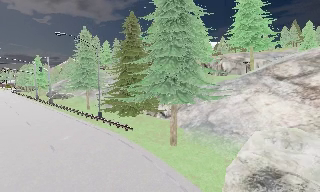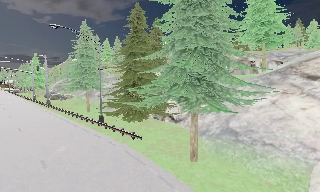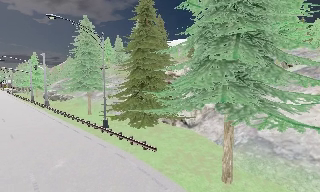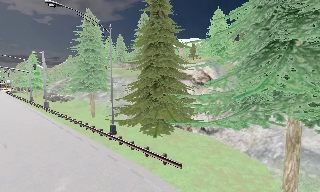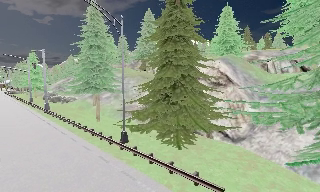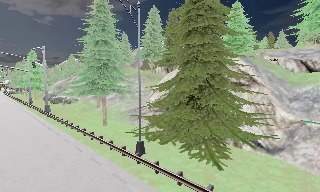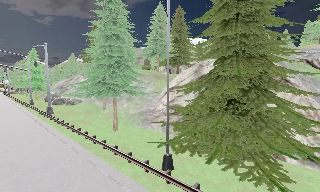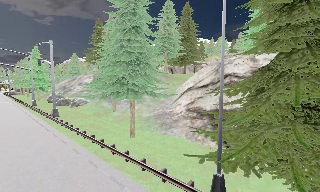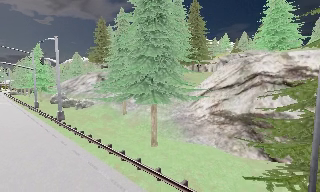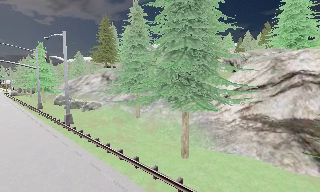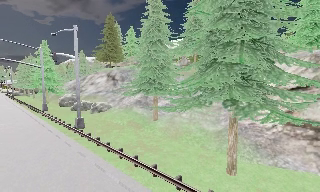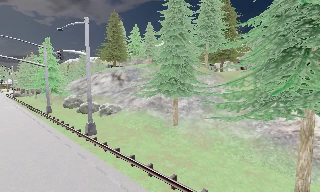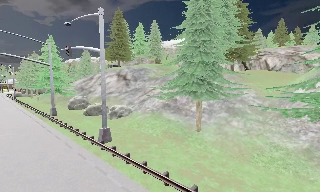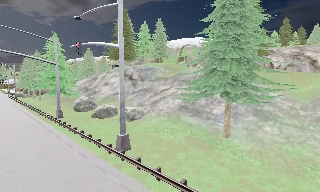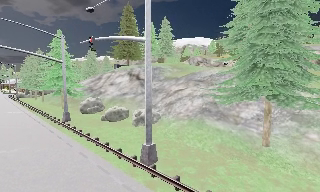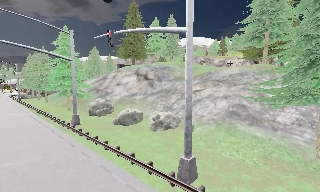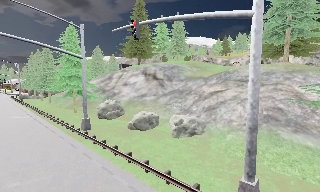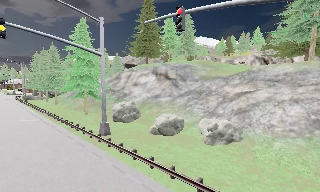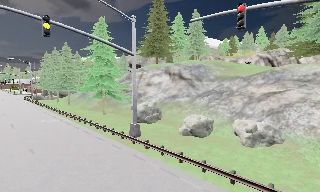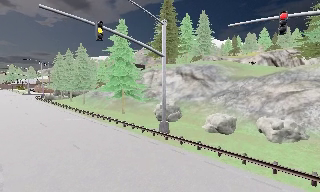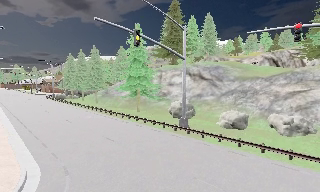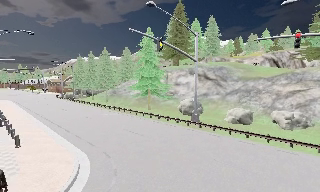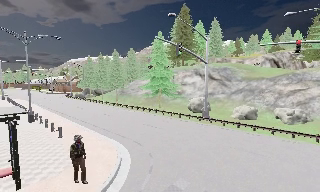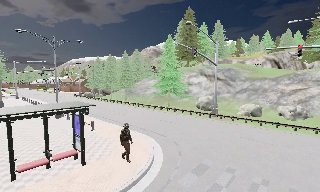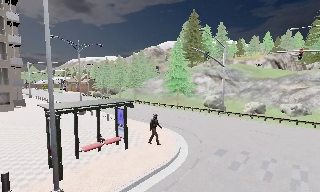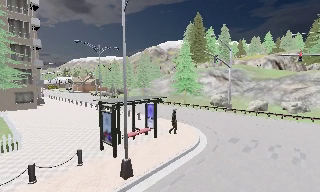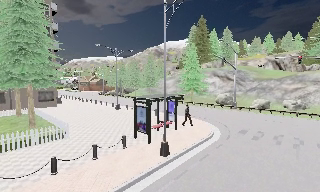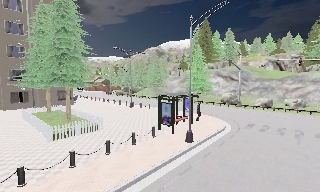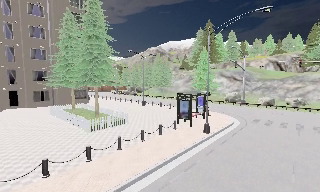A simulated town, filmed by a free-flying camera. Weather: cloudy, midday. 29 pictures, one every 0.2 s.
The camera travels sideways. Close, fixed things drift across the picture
to the right.
0.0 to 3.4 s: The camera travels forward and to its left, about 35 m, so what stands in front looms larger.
3.4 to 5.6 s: The camera travels to its left and backward, about 25 m, so close, fixed things drift to the right.
The film runs backward here.
